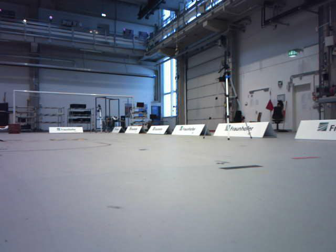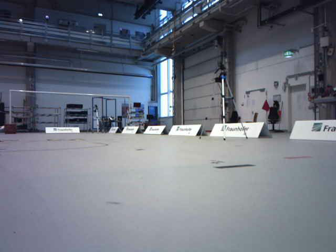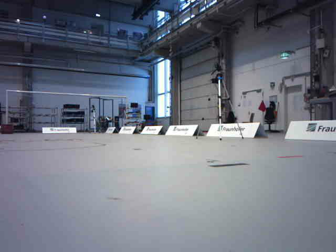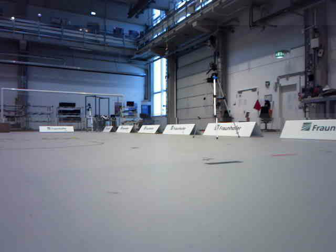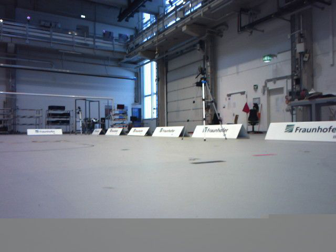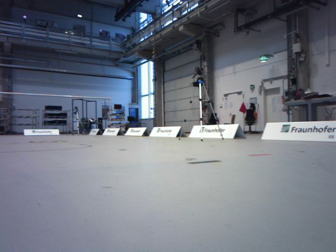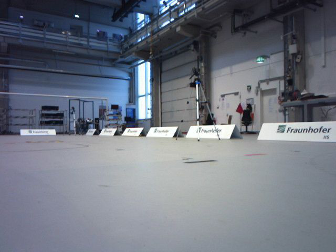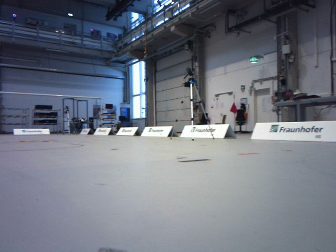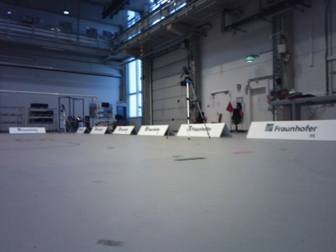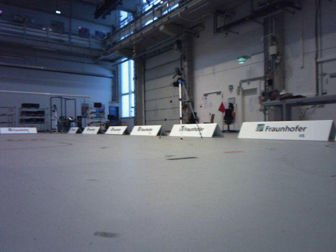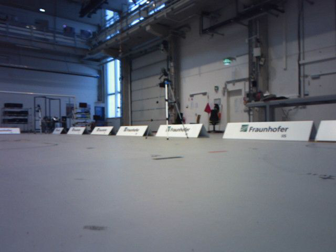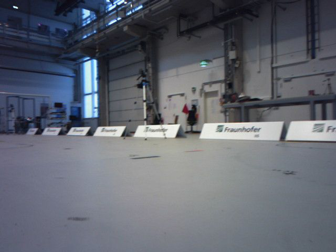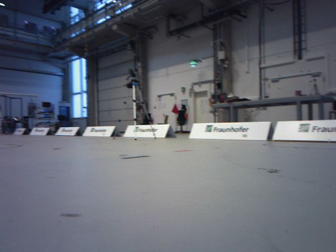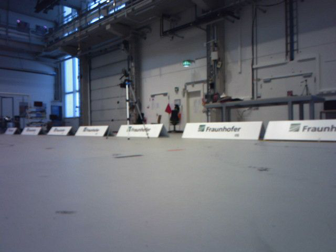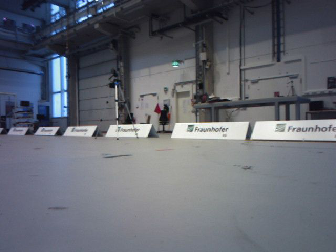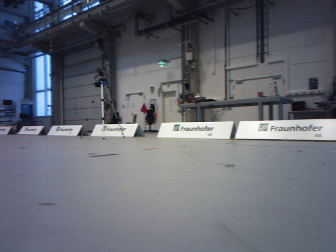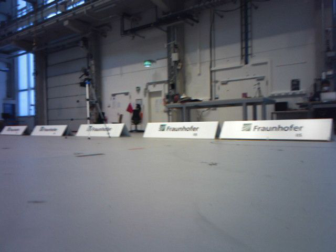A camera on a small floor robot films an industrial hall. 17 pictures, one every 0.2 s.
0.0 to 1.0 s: The camera travels backward, about 0.2 m, so what stands in front gets smaller.
1.0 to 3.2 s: The scene slides to the left, as the camera pans about 20 degrees to its right. It travels backward, about 0.4 m, so what stands in front gets smaller.
The film runs backward here.
